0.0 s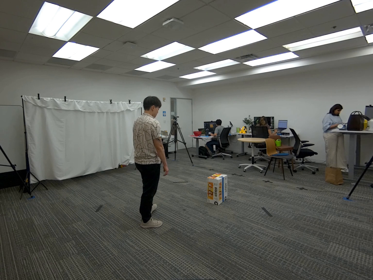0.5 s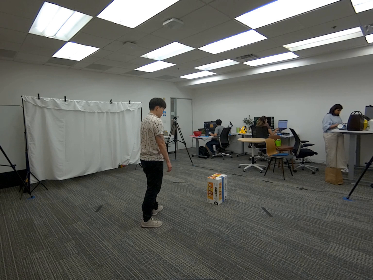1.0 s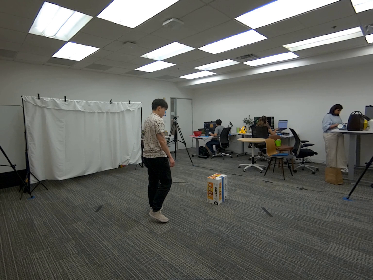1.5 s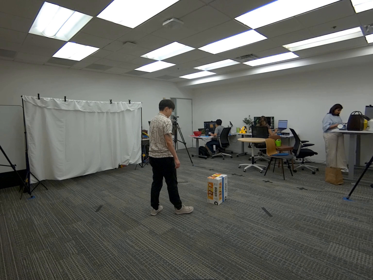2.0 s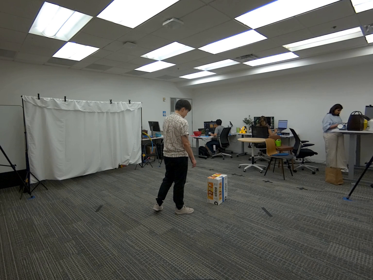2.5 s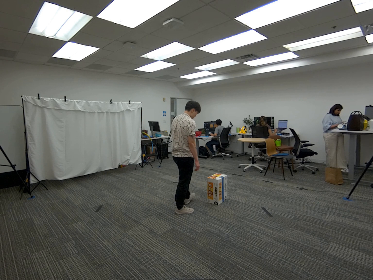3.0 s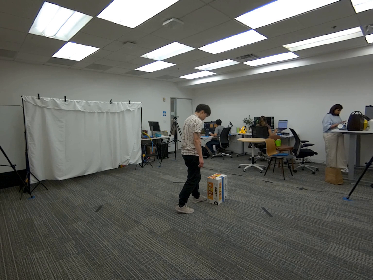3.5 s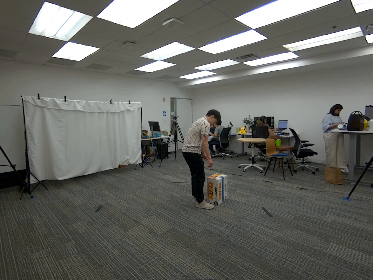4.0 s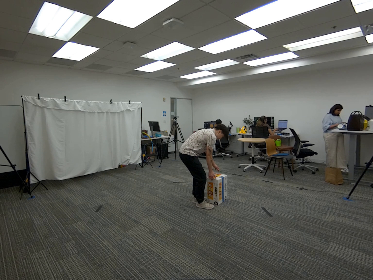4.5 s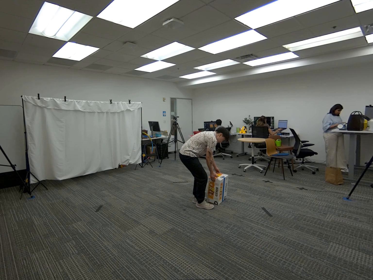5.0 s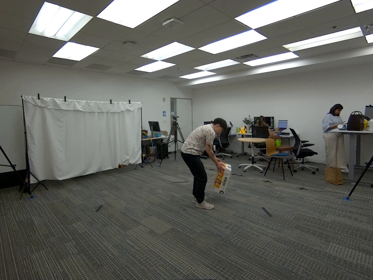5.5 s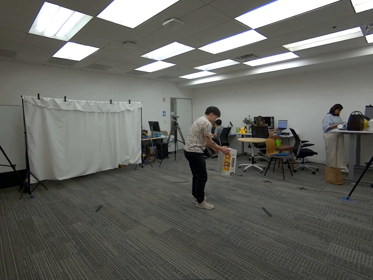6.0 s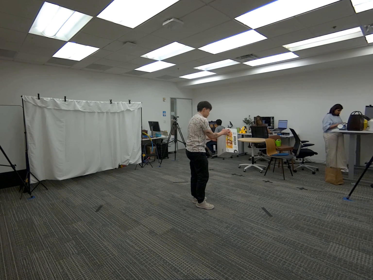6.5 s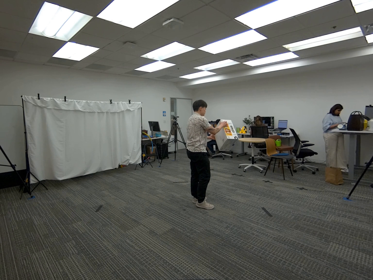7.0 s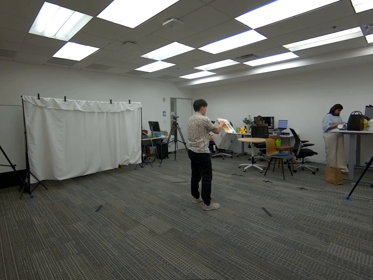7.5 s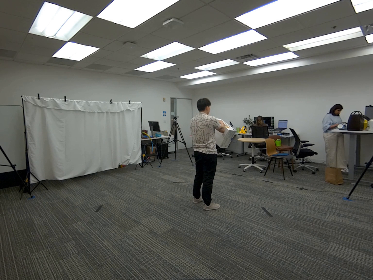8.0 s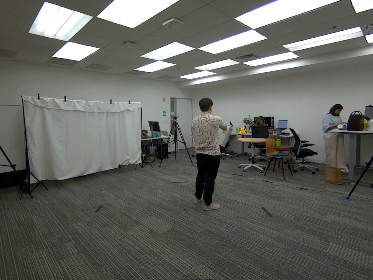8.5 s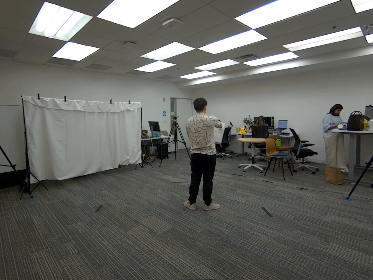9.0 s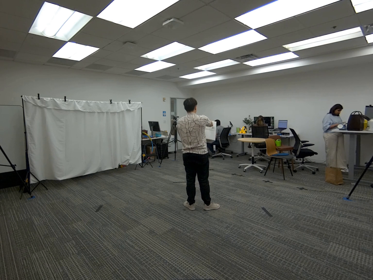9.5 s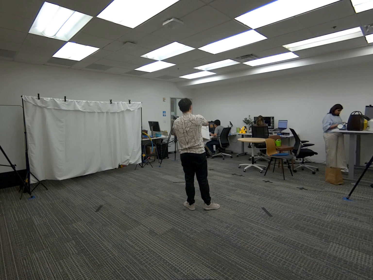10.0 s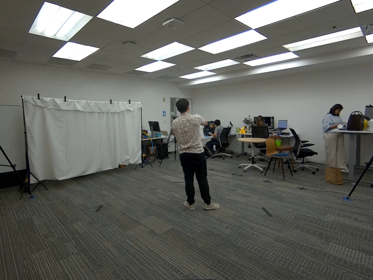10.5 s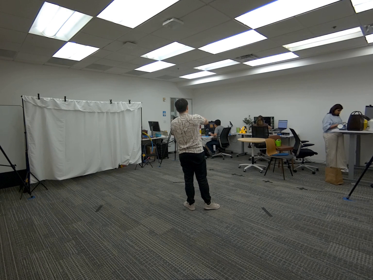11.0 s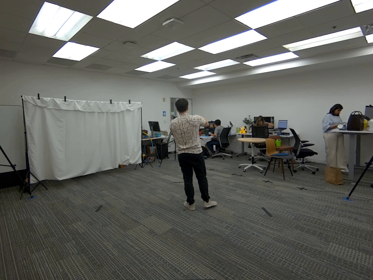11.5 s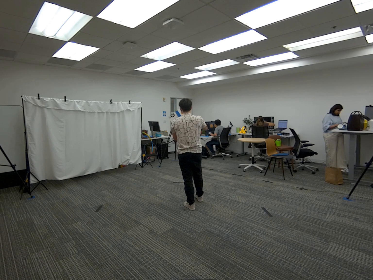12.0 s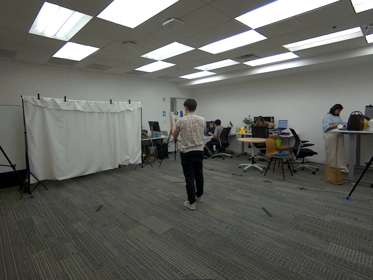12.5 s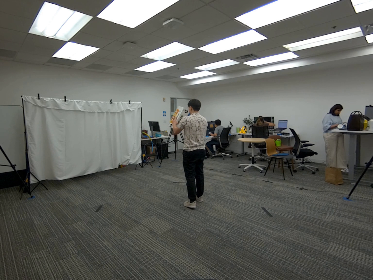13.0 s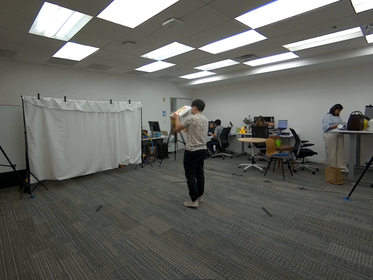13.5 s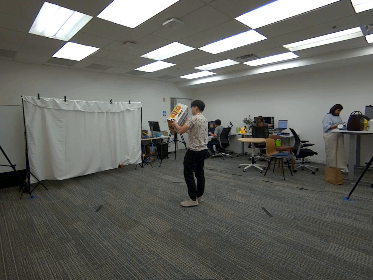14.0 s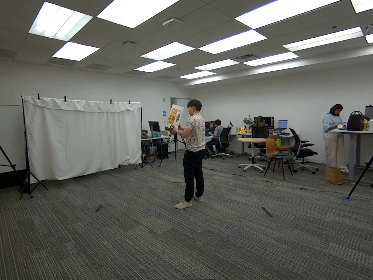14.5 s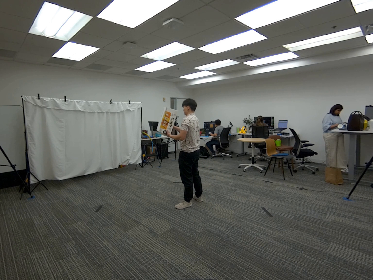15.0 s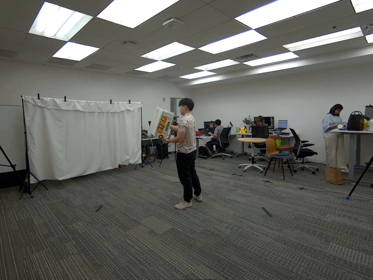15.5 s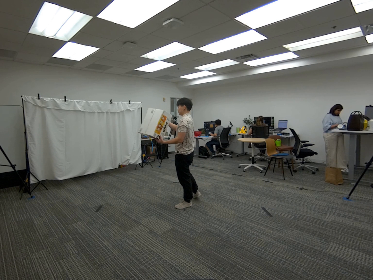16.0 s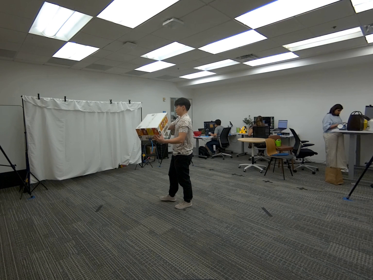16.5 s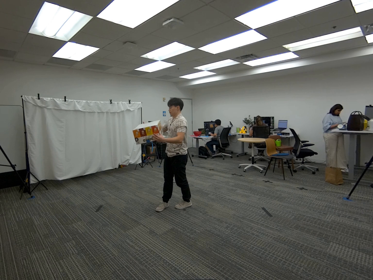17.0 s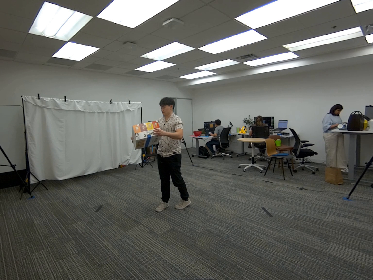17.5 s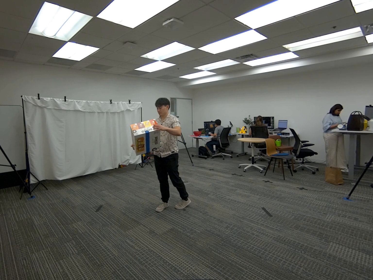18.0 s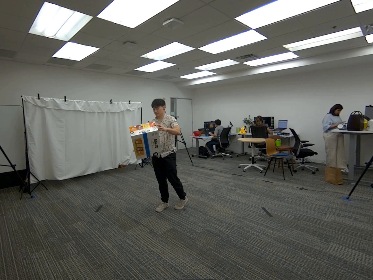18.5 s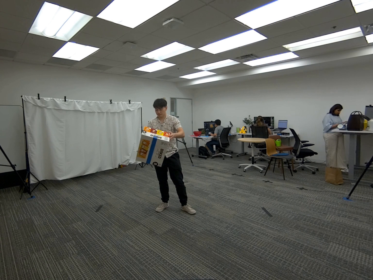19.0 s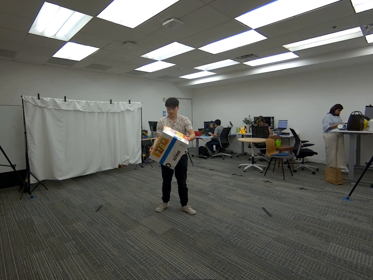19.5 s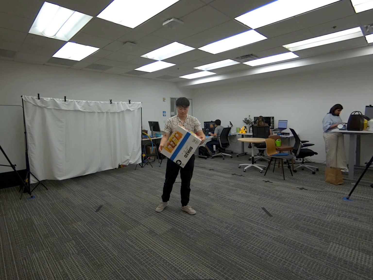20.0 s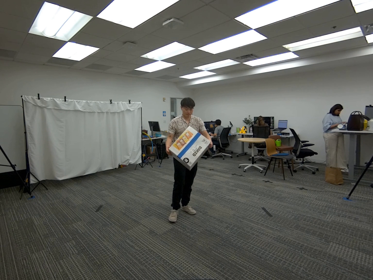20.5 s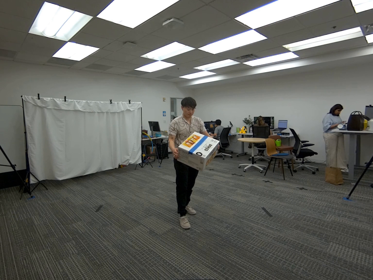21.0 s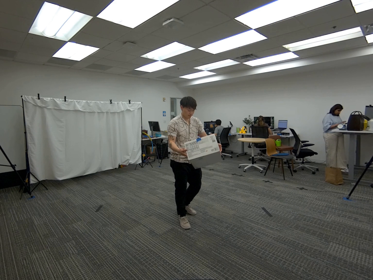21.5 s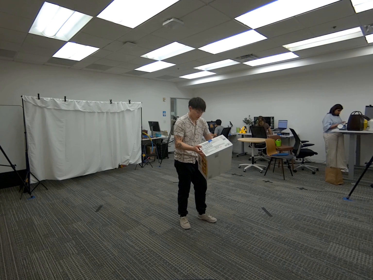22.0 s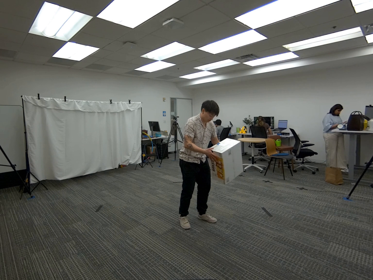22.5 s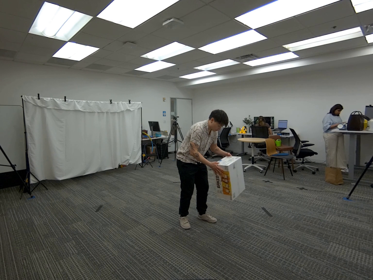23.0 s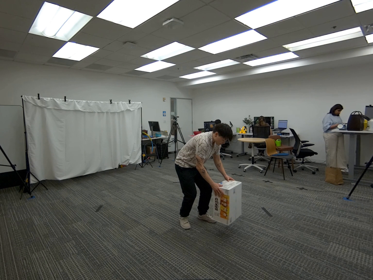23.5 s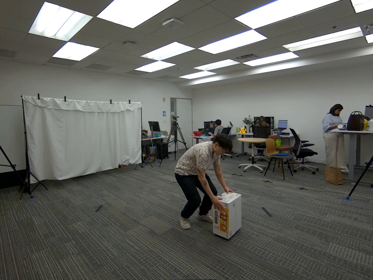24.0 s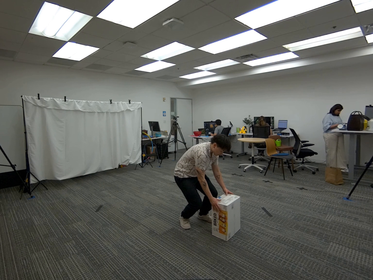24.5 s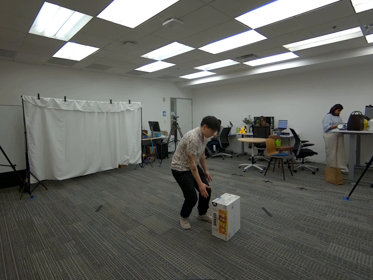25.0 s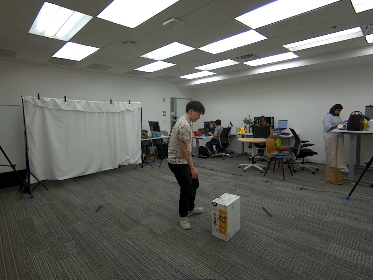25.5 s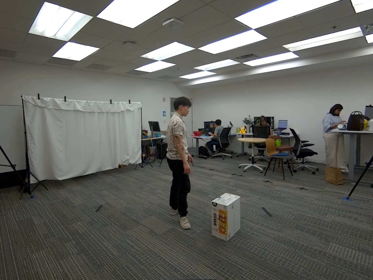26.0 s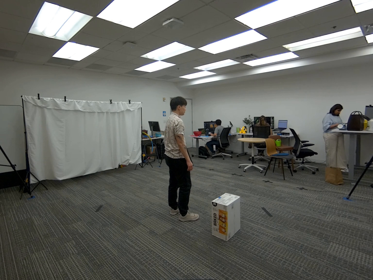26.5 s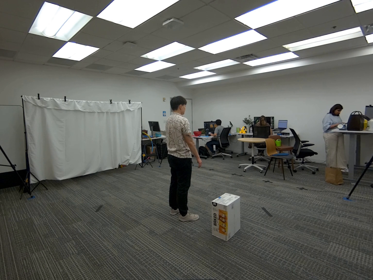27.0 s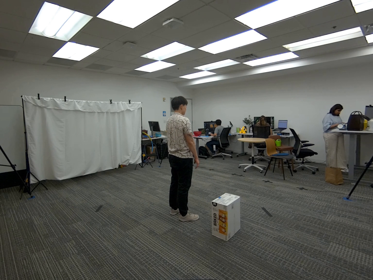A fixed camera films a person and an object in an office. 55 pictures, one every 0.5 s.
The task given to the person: Walk over to the snack box. Pick up the box with both hands and rotate the box around as you rotate yourself so that all 4 cameras get a visual of the box. Put the box down when finished.
